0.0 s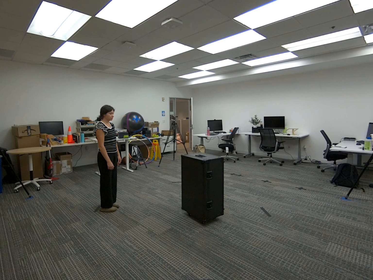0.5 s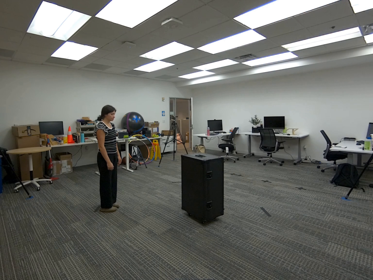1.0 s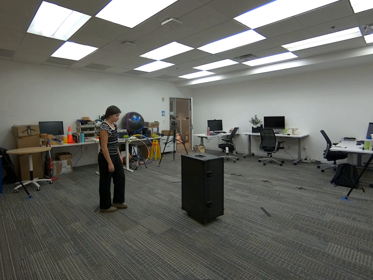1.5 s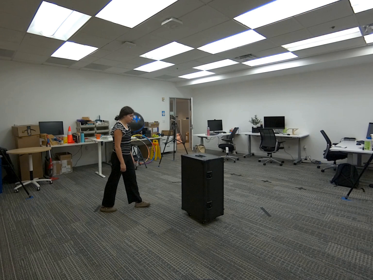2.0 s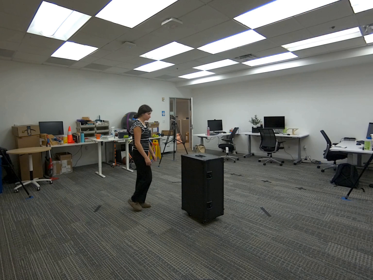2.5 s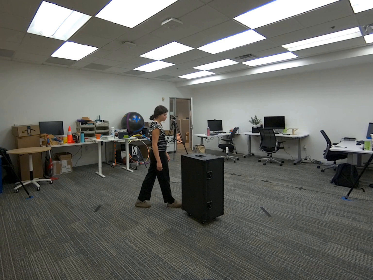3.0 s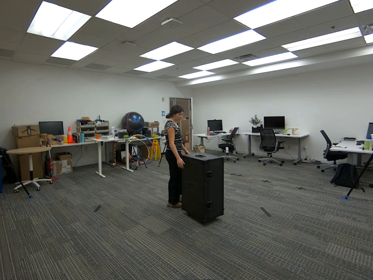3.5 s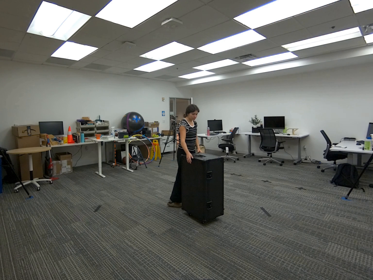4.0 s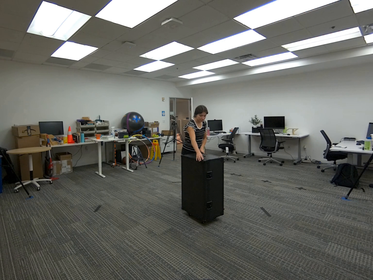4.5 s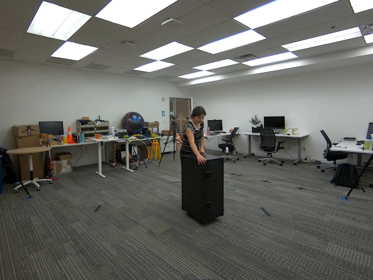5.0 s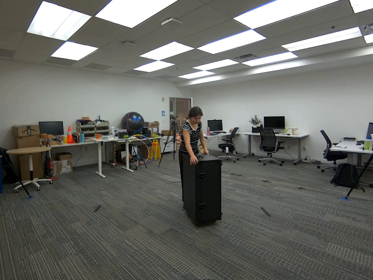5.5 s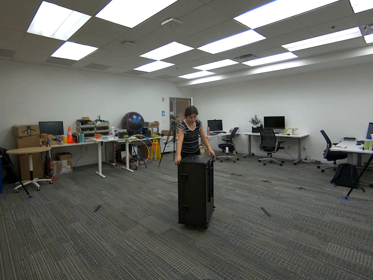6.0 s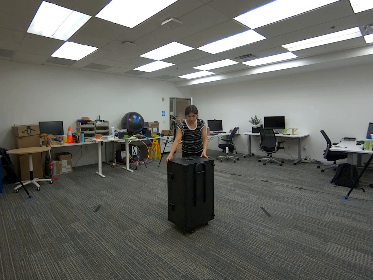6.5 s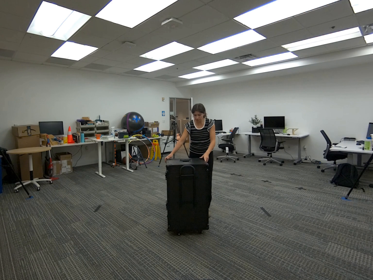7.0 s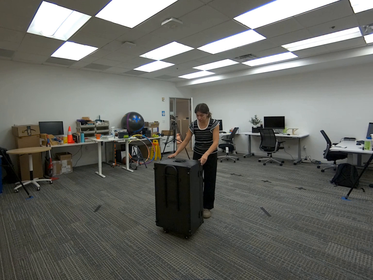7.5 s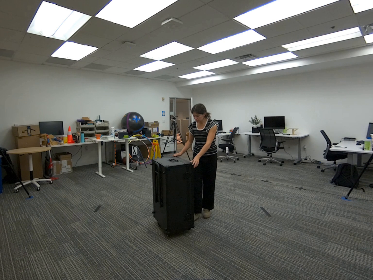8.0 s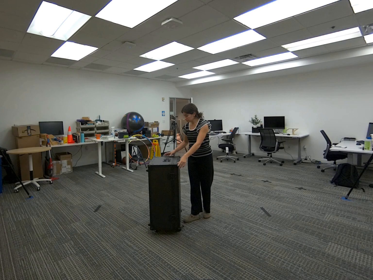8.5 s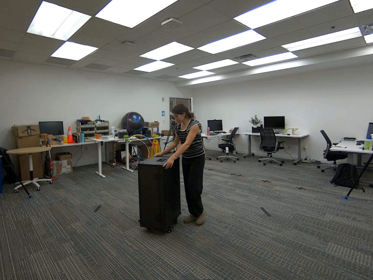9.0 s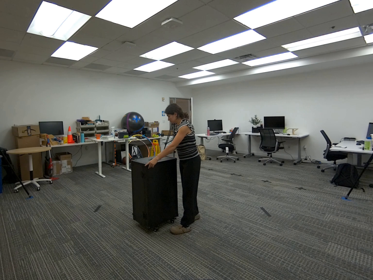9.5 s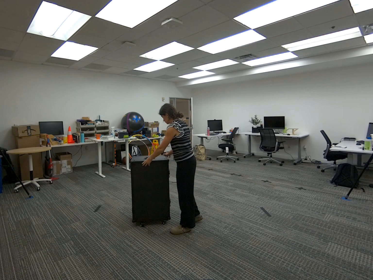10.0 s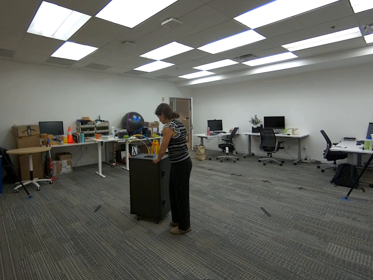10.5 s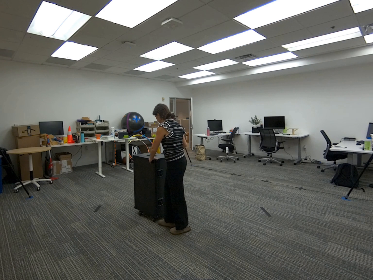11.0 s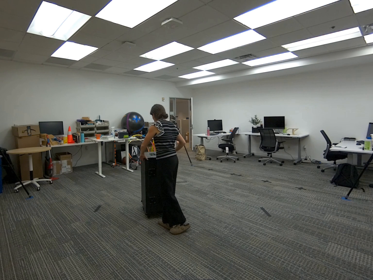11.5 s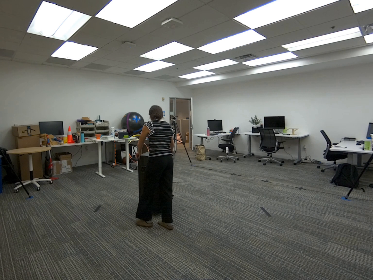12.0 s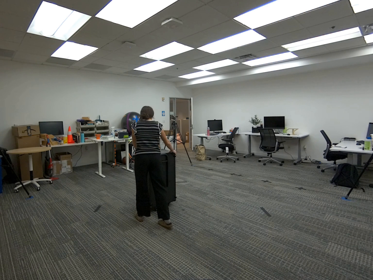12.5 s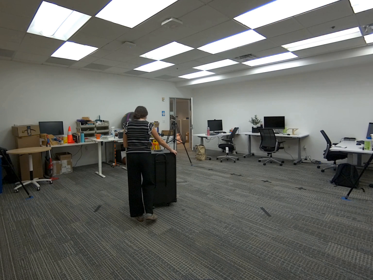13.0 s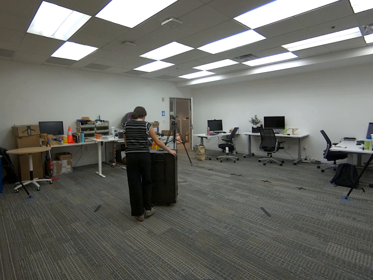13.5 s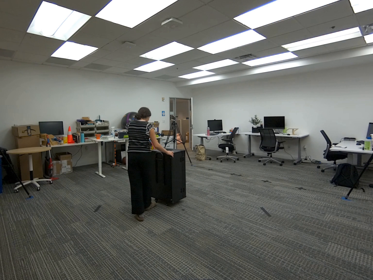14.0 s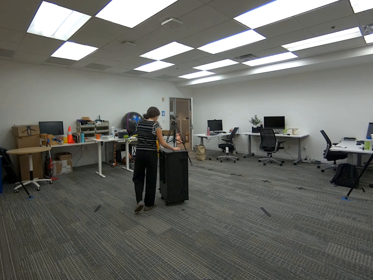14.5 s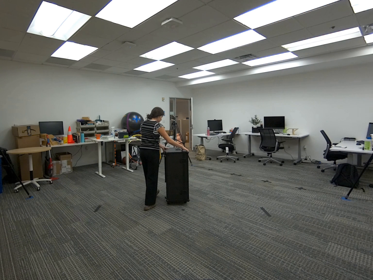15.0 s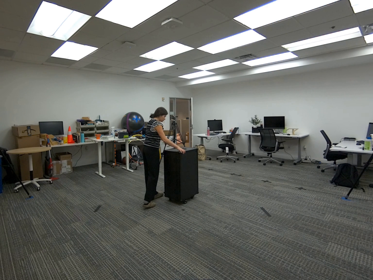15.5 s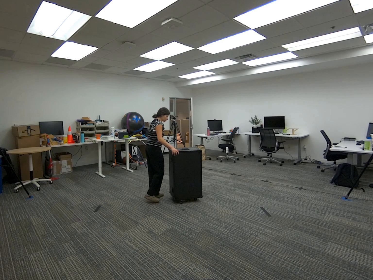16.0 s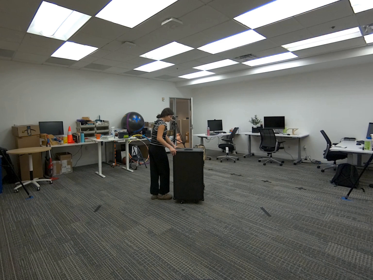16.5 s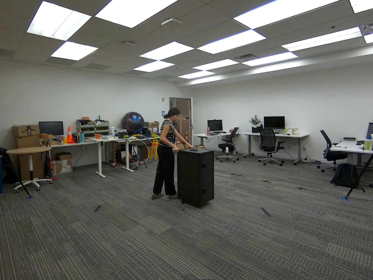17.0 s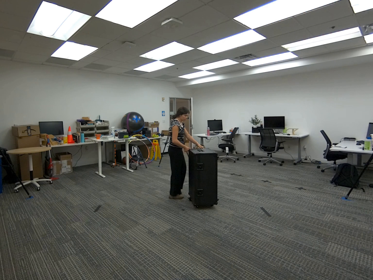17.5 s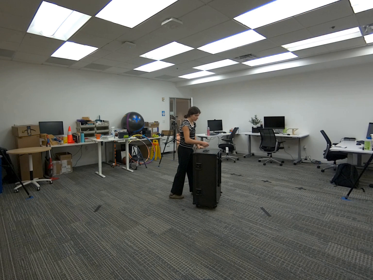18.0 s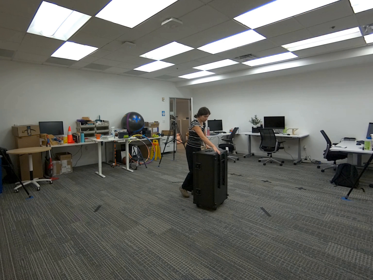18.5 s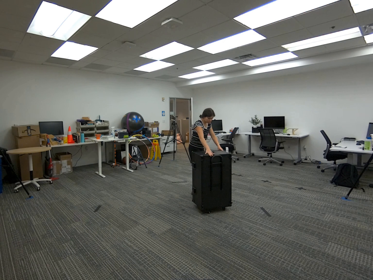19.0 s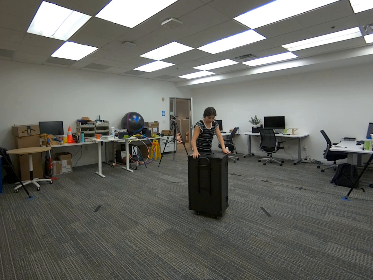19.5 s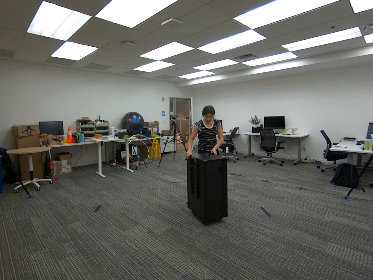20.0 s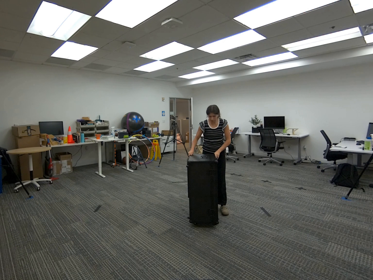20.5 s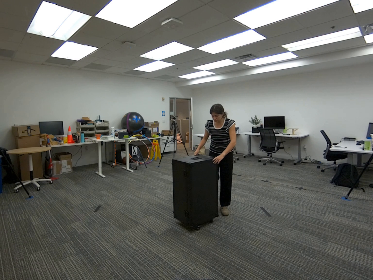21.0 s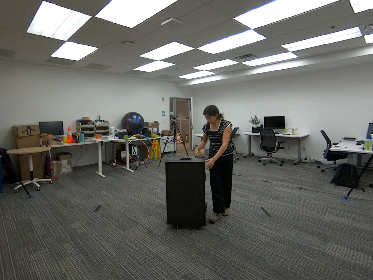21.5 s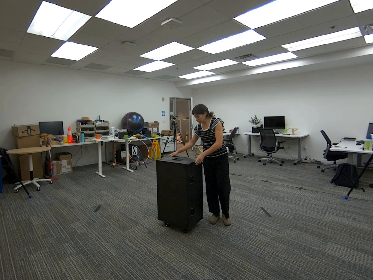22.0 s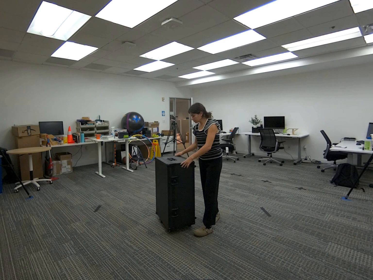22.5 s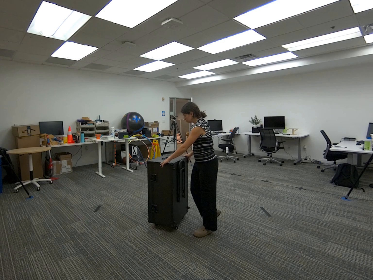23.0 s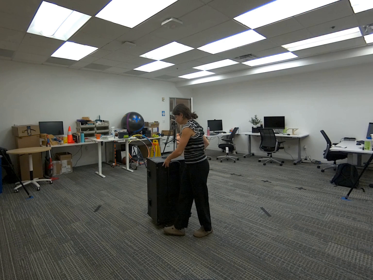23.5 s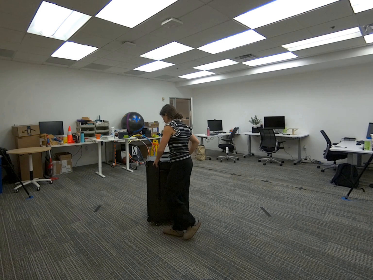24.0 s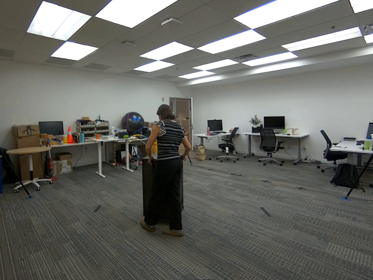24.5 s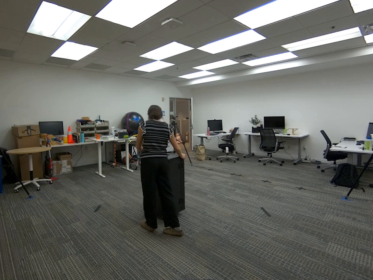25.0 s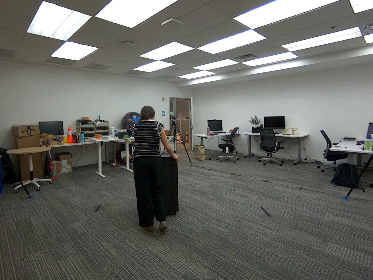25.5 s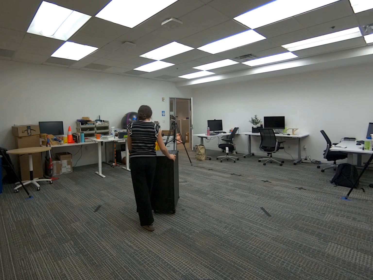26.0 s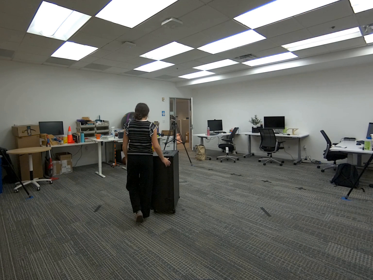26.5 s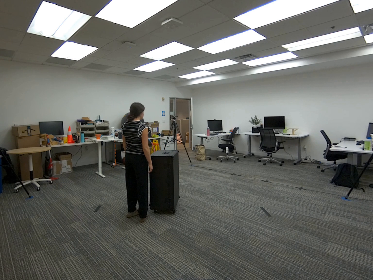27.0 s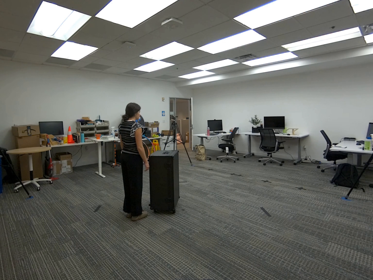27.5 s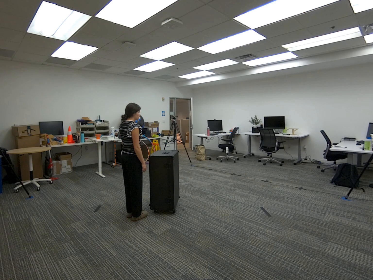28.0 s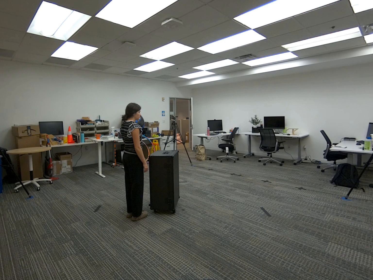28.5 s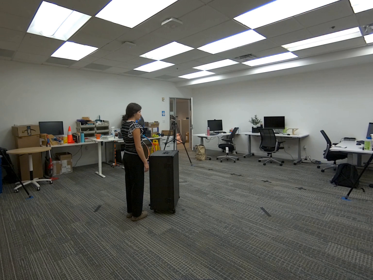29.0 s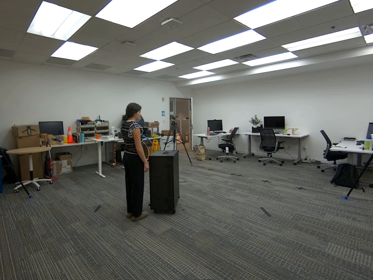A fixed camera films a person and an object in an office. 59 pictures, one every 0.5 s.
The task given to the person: Walk over to the G1 Box and rotate the box around the bounding area.
